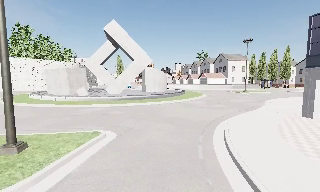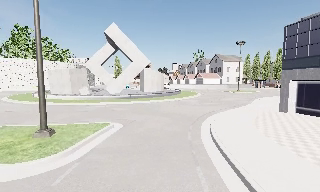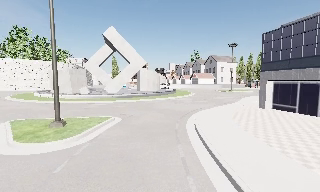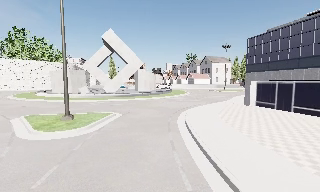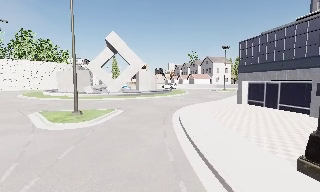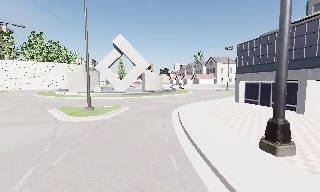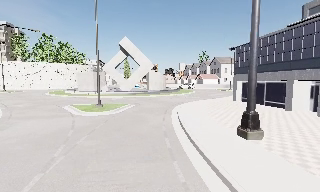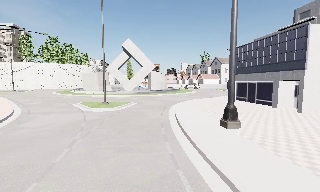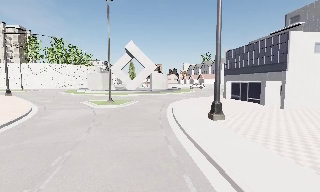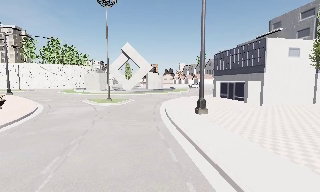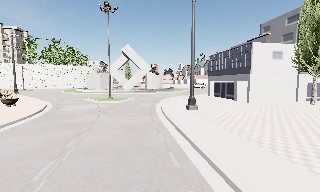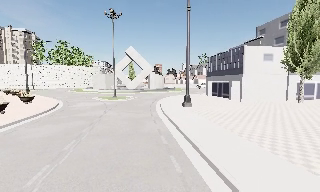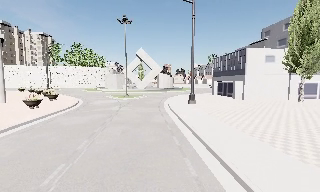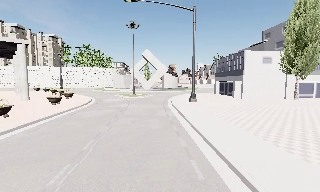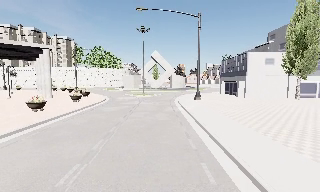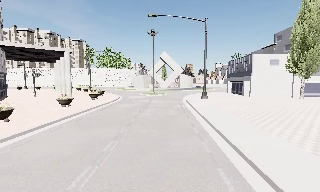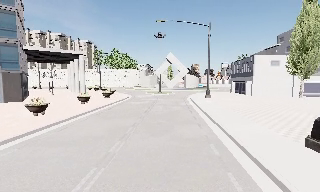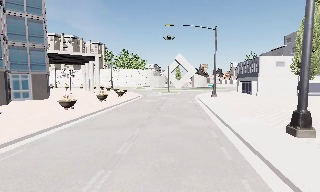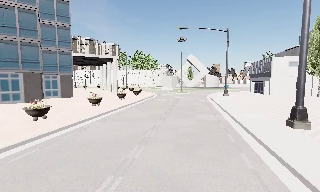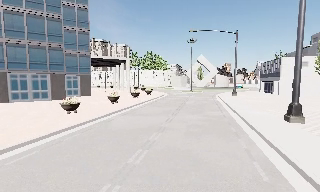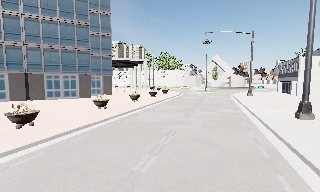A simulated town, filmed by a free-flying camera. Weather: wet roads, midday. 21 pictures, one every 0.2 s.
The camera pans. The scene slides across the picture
to the right.
The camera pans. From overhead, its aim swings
counterclockwise.
0.0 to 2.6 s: The camera travels backward, about 20 m, so what stands in front gets smaller.
2.6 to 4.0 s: The scene slides to the right, as the camera pans about 25 degrees to its left. It travels backward, about 12 m, so what stands in front gets smaller.
The film runs backward here.
